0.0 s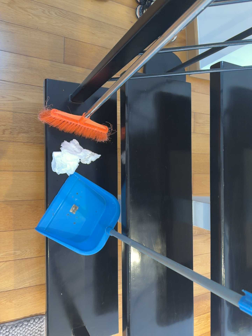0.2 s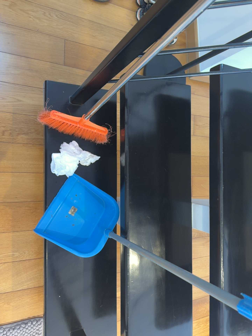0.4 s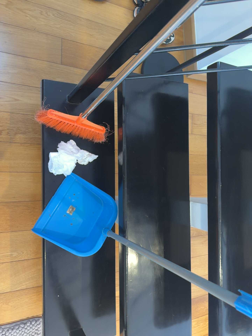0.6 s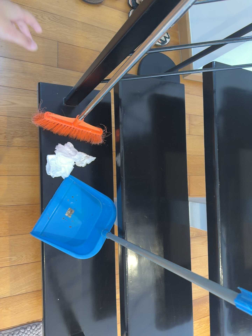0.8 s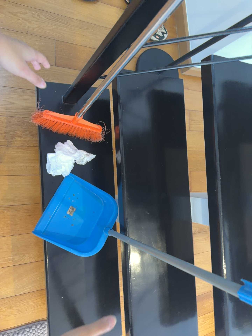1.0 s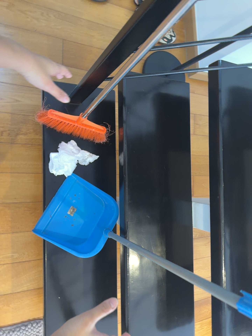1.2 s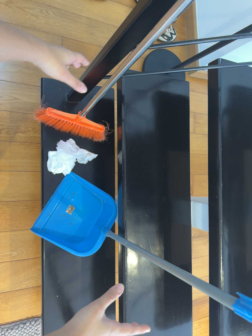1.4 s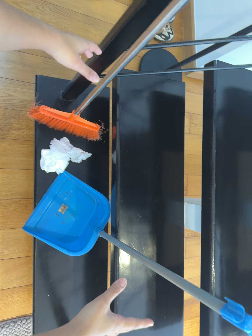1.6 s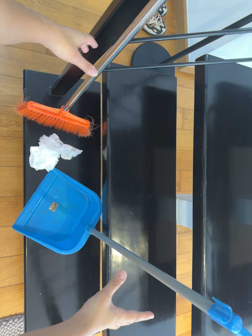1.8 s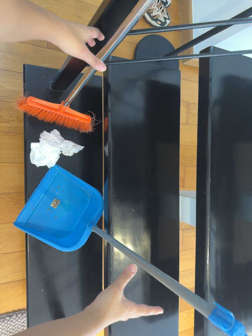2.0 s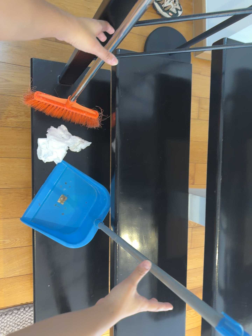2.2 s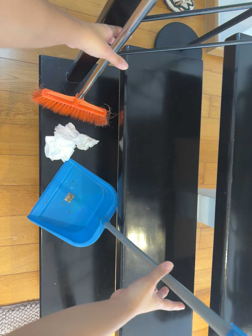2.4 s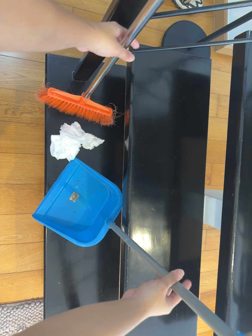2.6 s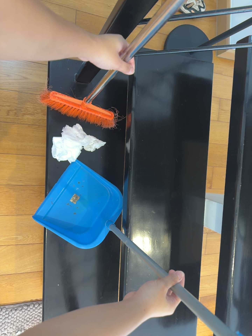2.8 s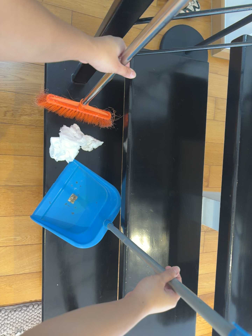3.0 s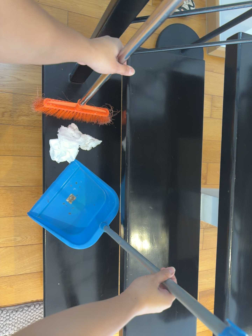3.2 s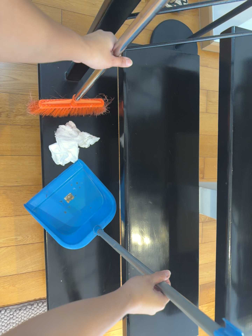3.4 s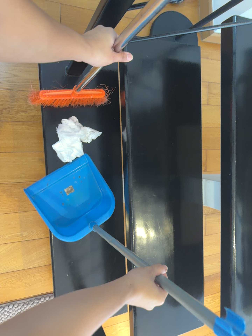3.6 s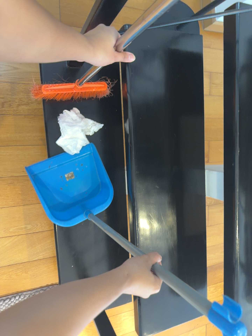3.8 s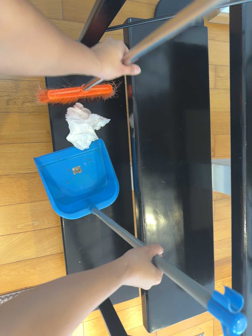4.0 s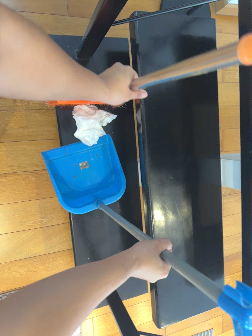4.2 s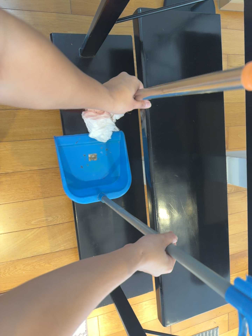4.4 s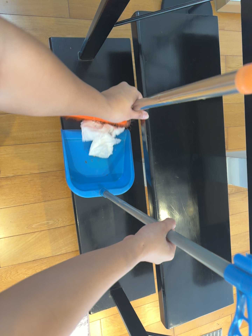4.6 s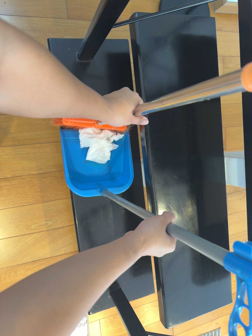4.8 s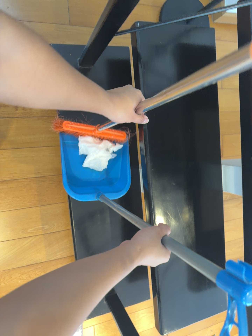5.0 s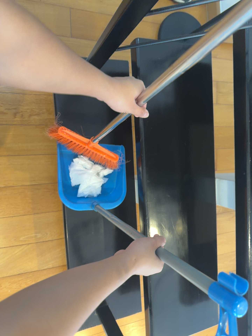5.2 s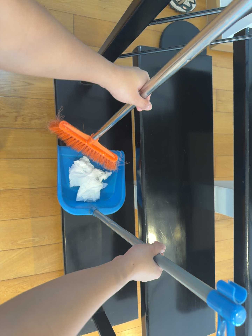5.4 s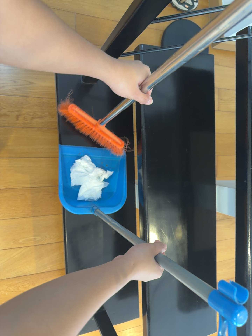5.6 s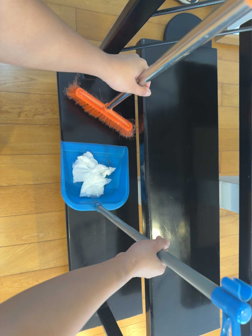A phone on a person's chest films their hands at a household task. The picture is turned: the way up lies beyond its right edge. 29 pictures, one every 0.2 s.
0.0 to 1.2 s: The camera shifts only a little, or ends up much as it began.
1.2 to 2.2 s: The camera travels forward, about 9 cm, so what stands in front looms larger.
2.2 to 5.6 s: The camera travels to its left, about 6 cm, so close, fixed things drift to the right.
The film runs forward here.
